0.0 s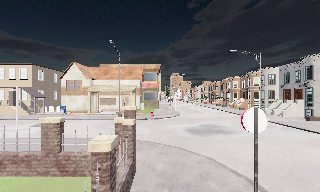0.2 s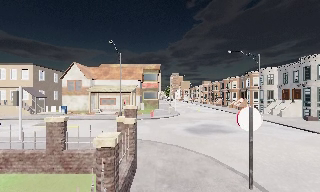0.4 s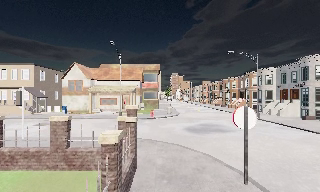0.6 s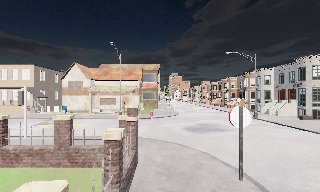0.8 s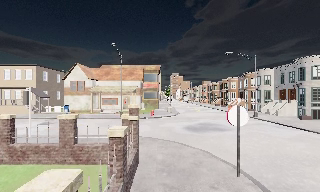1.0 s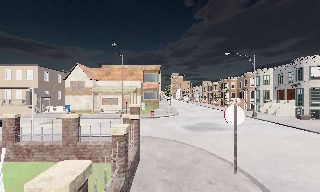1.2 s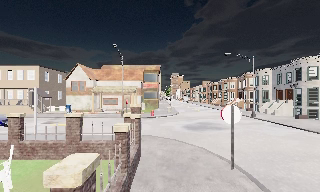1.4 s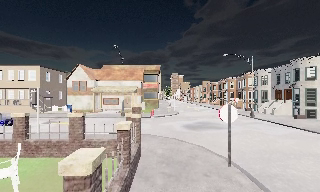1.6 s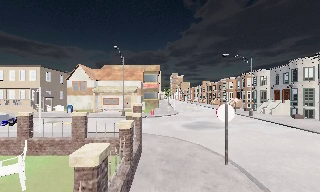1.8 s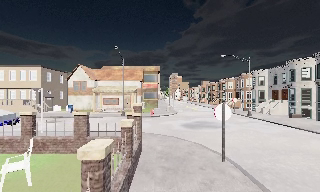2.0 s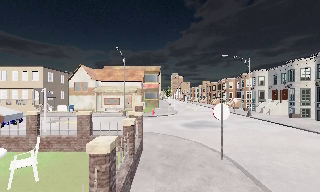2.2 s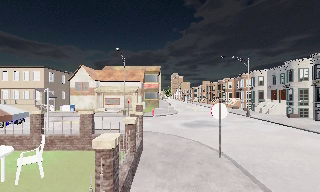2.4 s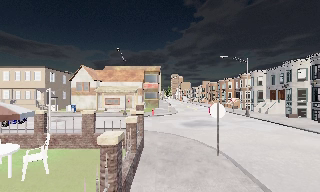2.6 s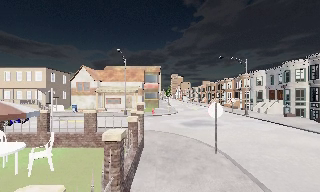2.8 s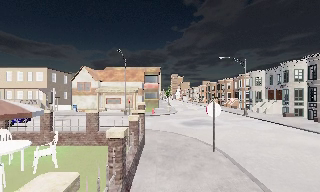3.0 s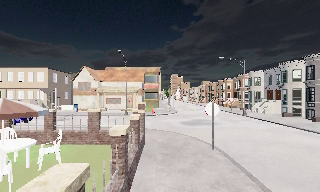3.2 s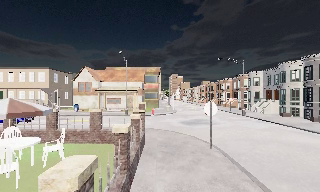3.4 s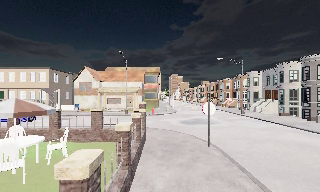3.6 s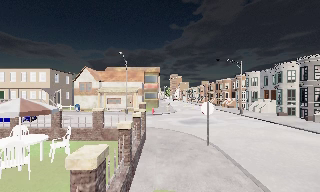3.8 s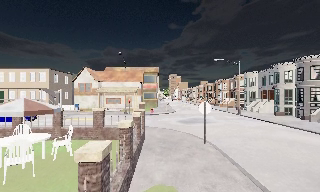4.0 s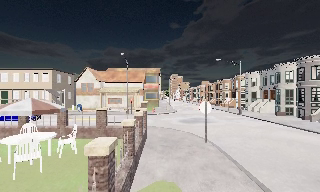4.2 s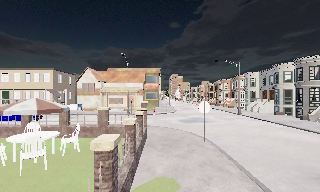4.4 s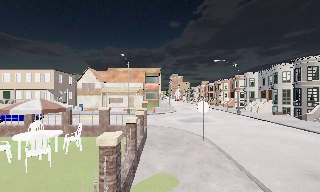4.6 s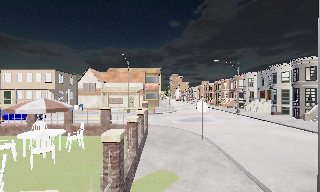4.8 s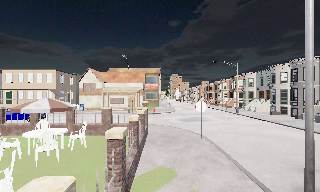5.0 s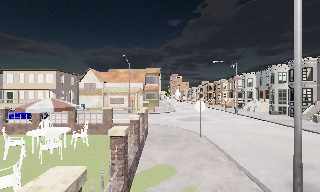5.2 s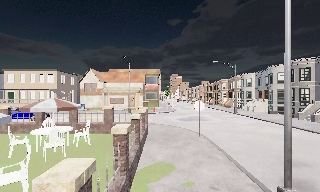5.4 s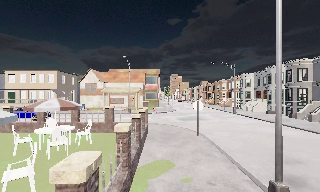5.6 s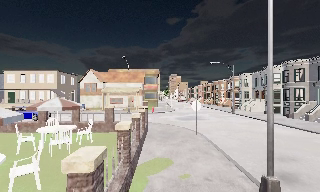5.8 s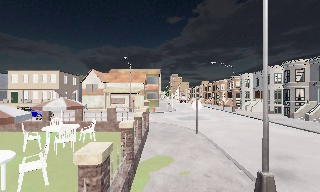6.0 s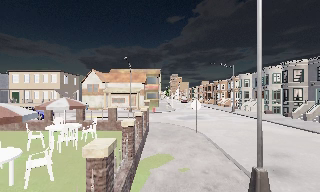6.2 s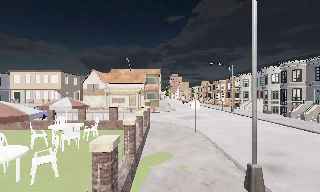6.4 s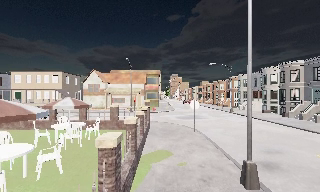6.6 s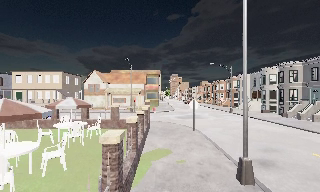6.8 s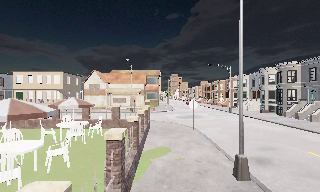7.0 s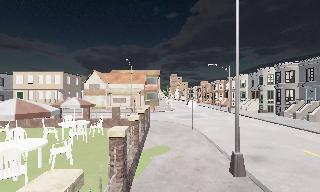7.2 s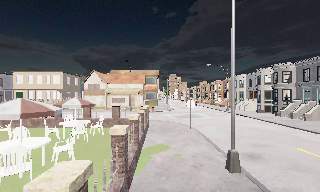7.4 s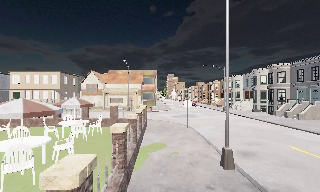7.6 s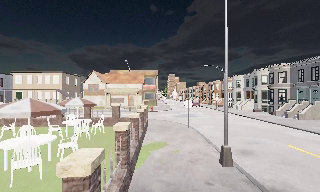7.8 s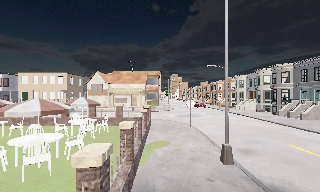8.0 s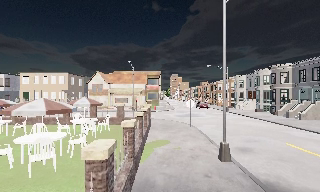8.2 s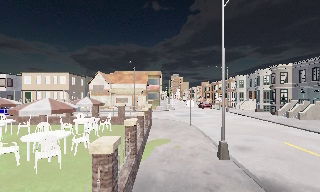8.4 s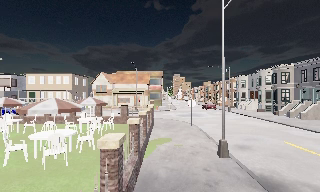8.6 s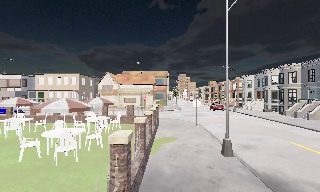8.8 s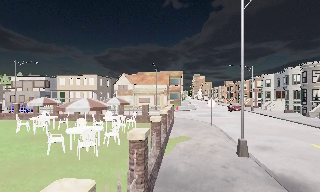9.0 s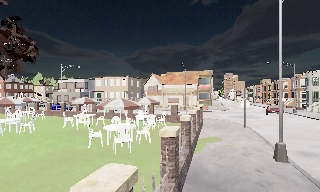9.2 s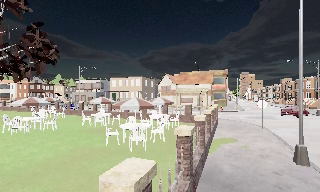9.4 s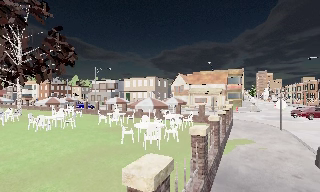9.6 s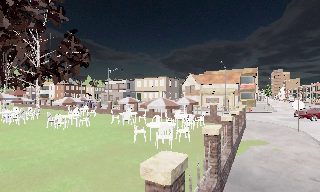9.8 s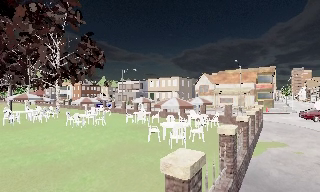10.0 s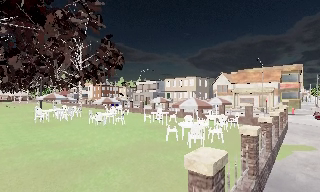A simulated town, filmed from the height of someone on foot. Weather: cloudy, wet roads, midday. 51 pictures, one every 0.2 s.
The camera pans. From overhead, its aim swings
counterclockwise.
The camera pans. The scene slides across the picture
to the right.
0.0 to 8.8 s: The camera travels backward, about 10 m, so what stands in front gets smaller.
8.8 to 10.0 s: The camera swings to its left by about 35 degrees, and the scene slides to the right. It travels backward, about 1 m.
The film runs backward here.
